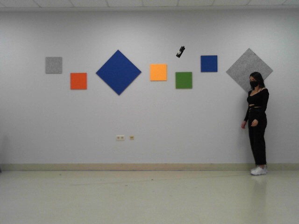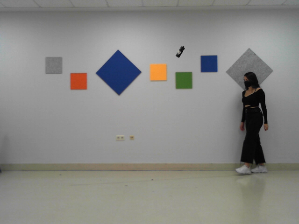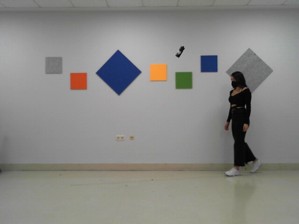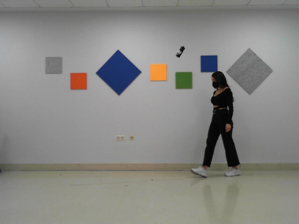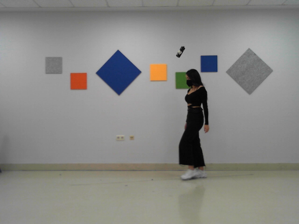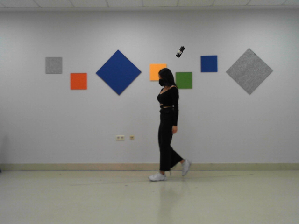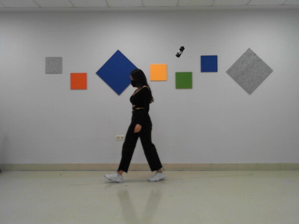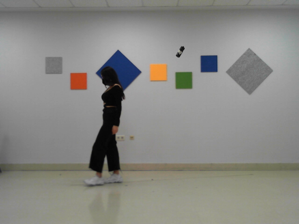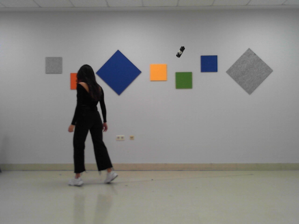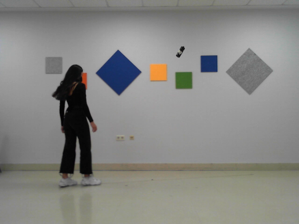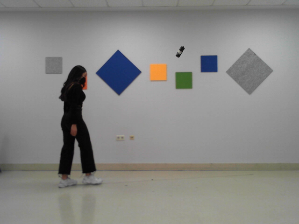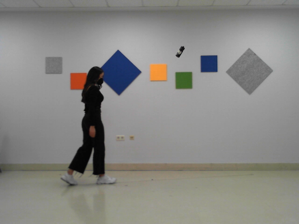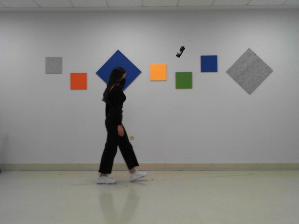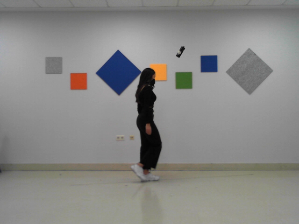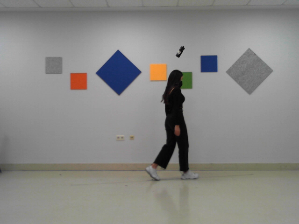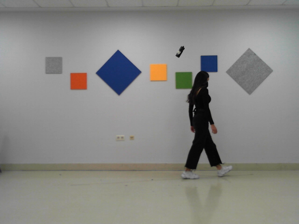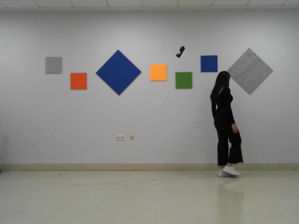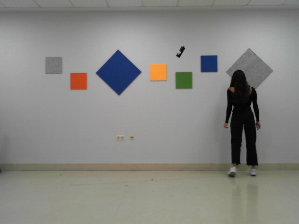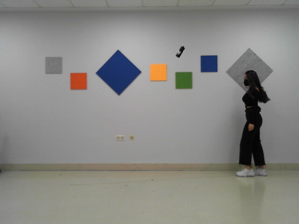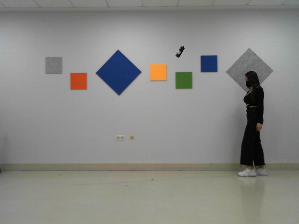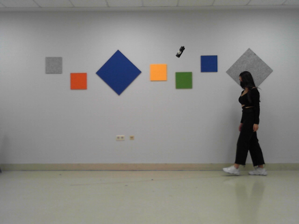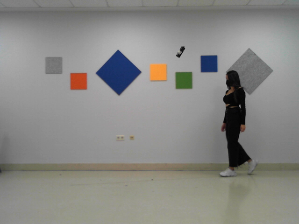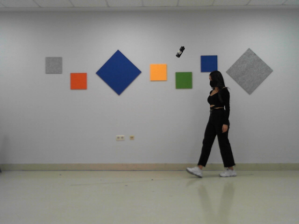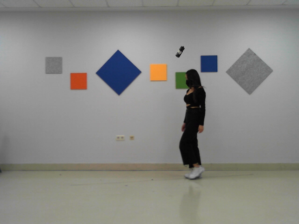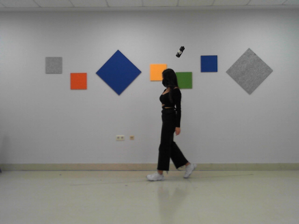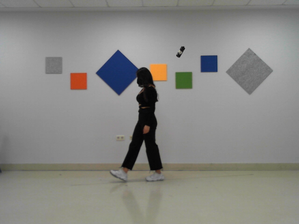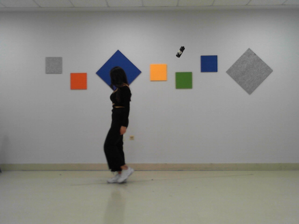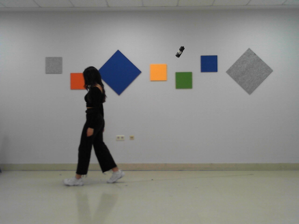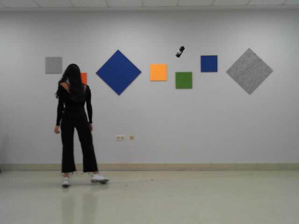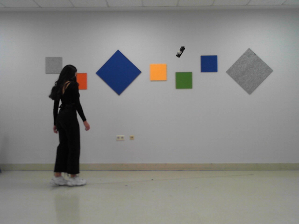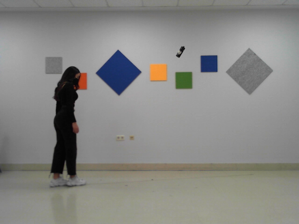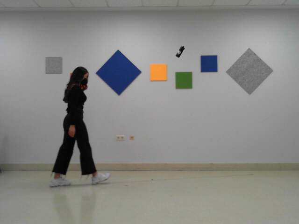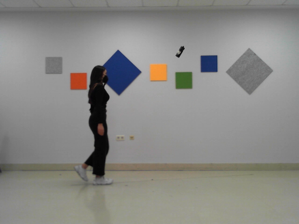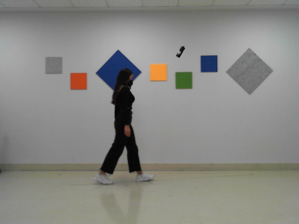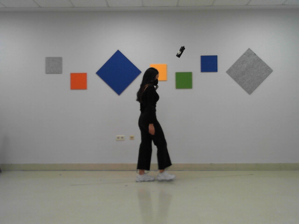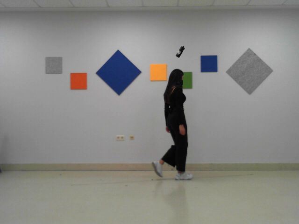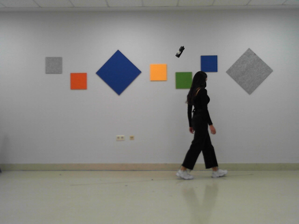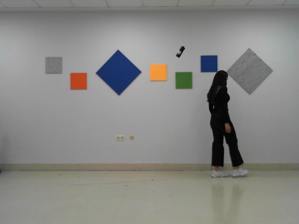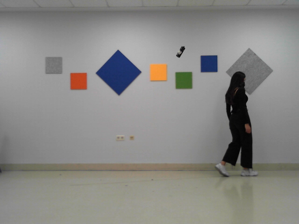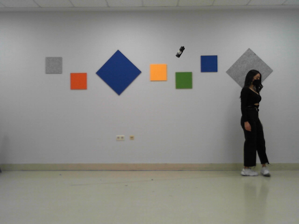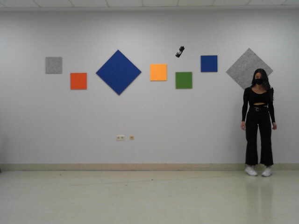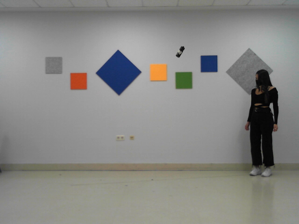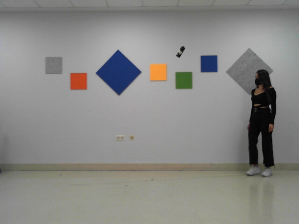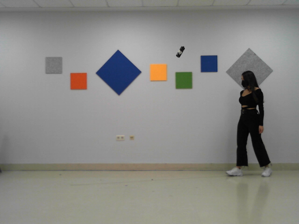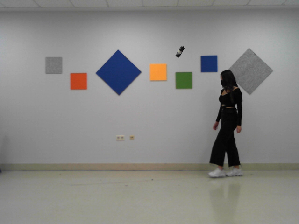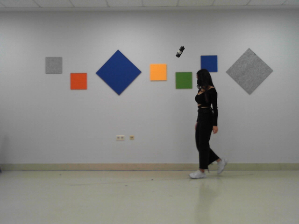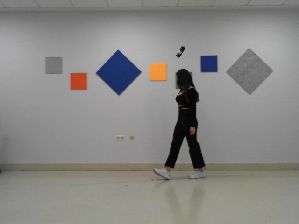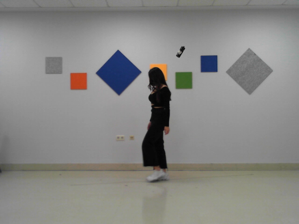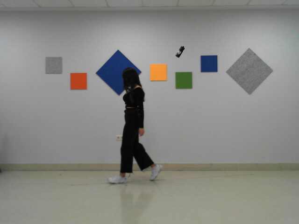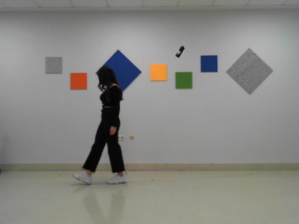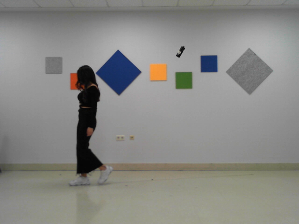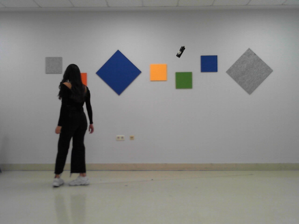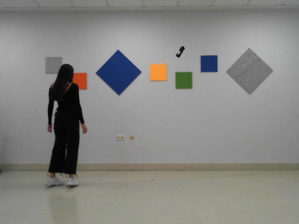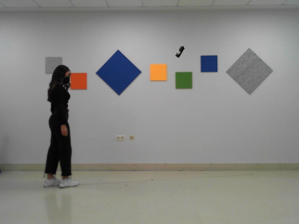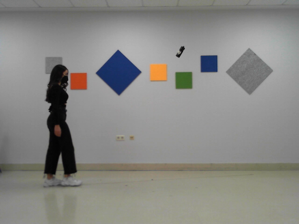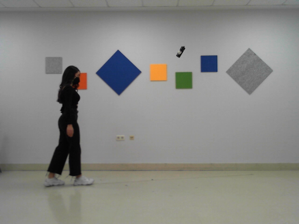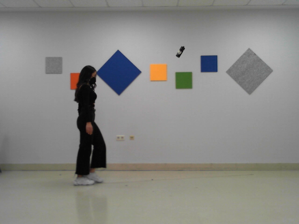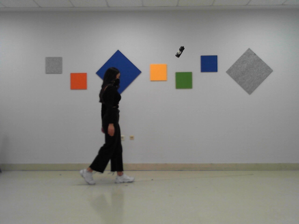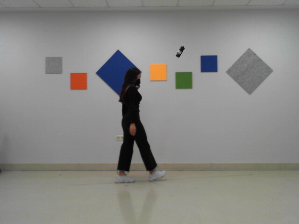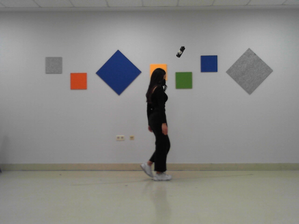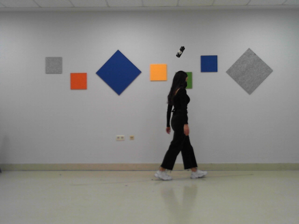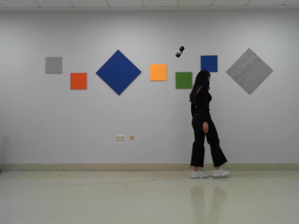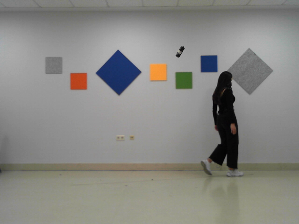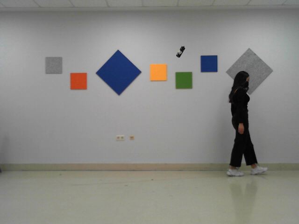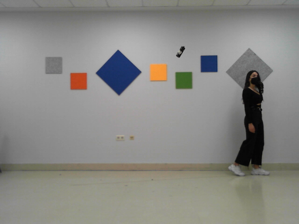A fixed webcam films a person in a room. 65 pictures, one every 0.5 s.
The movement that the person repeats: Walk along a line.
